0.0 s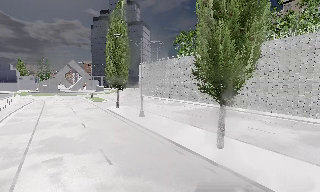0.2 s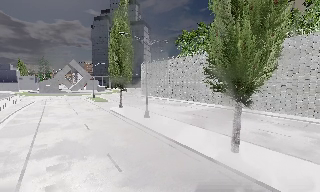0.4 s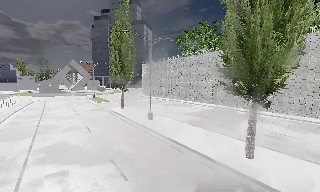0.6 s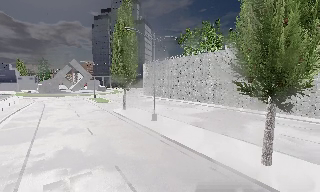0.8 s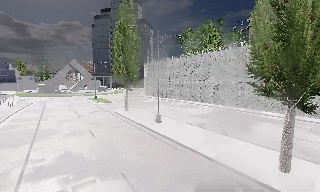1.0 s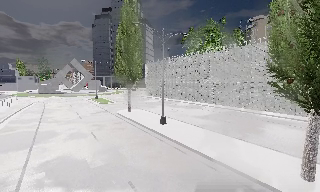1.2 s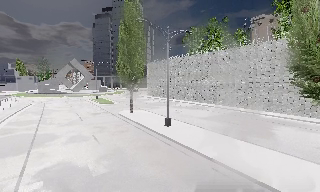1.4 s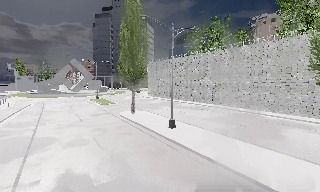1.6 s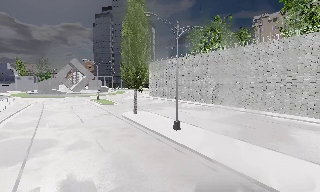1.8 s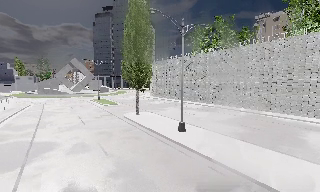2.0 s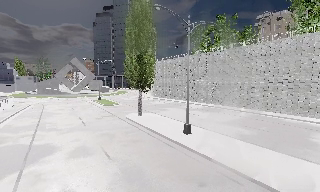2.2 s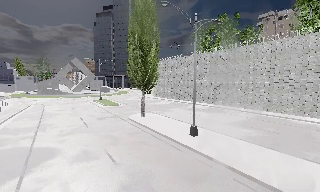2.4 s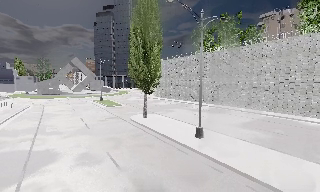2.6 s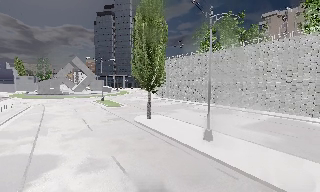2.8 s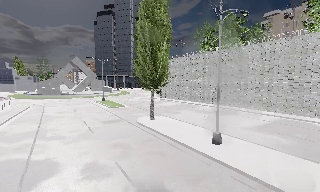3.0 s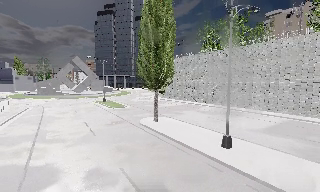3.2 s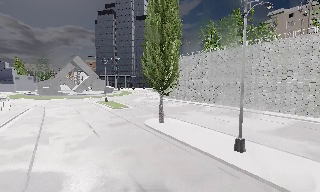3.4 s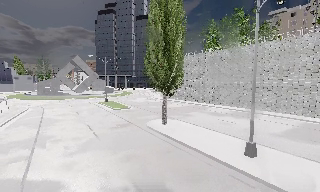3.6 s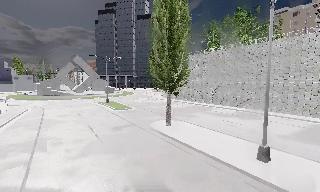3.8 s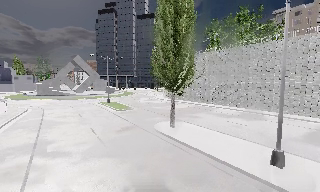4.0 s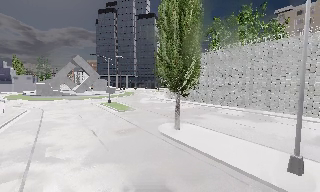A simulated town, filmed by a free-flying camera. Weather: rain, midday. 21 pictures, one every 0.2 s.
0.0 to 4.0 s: The camera travels forward and to its left, about 13 m, so what stands in front looms larger.
The film runs backward here.
